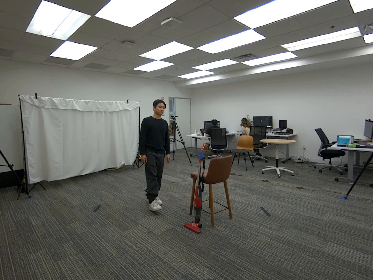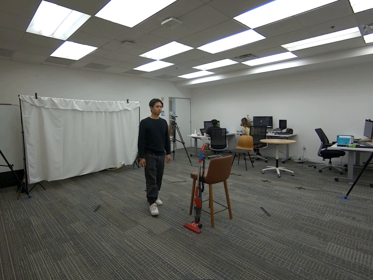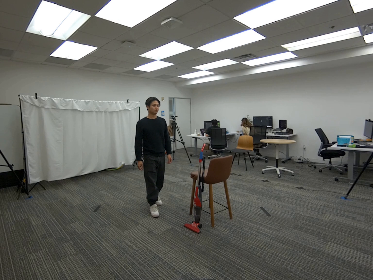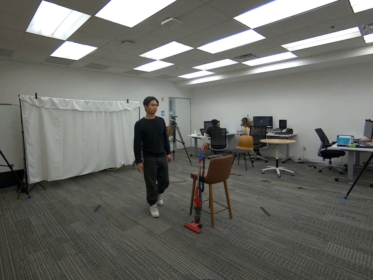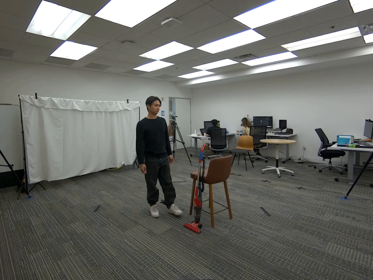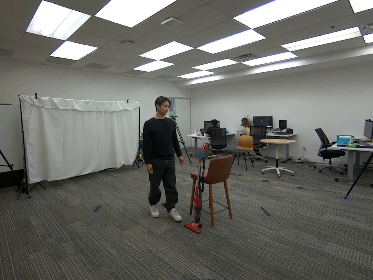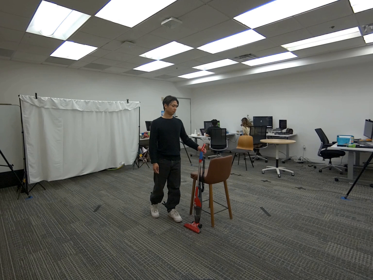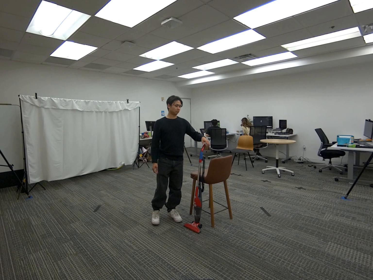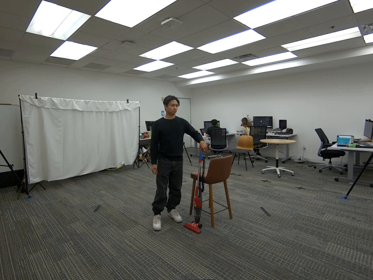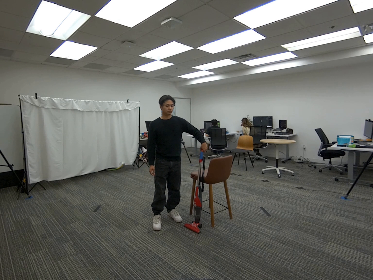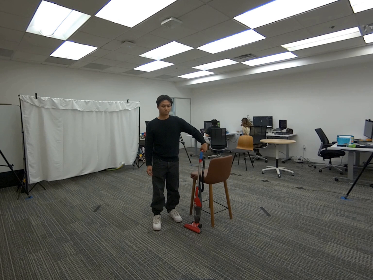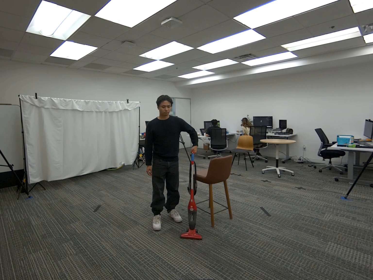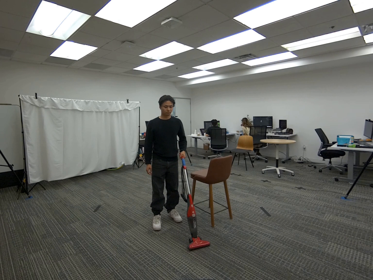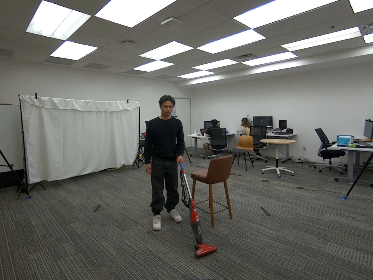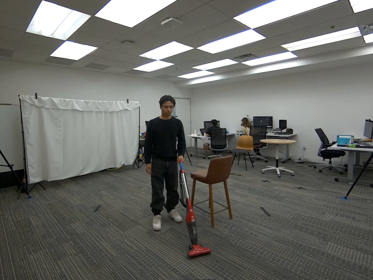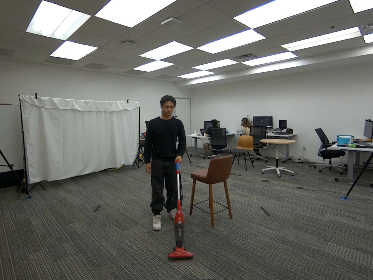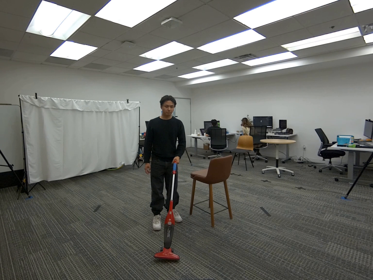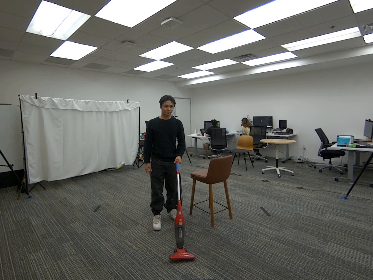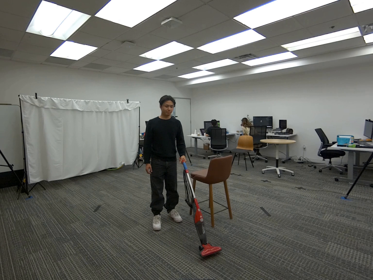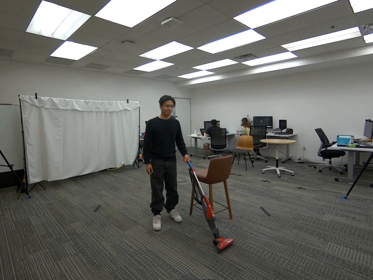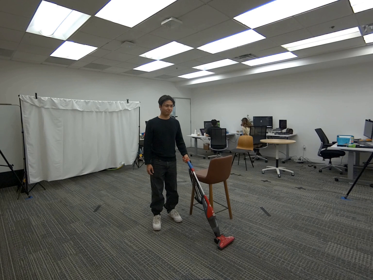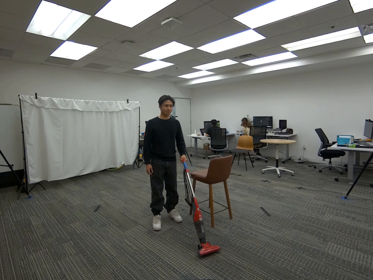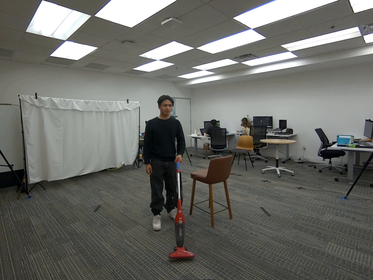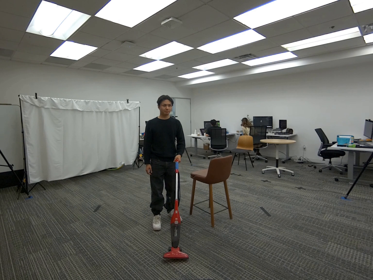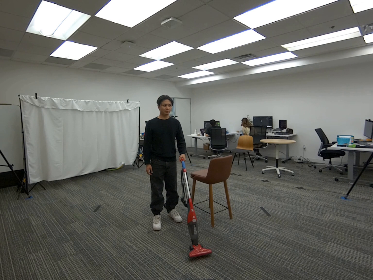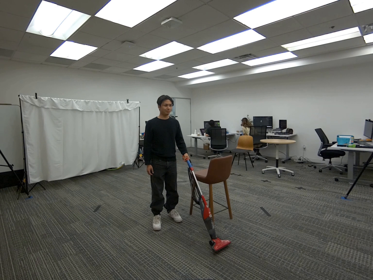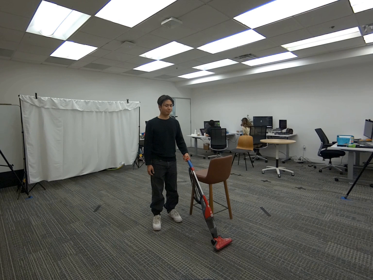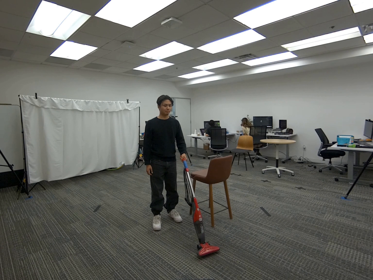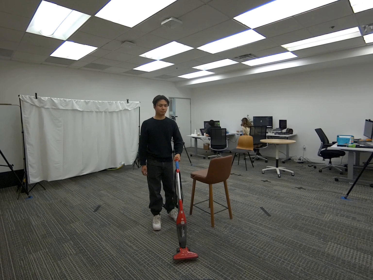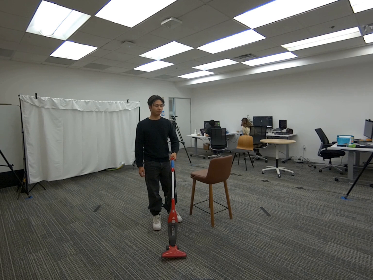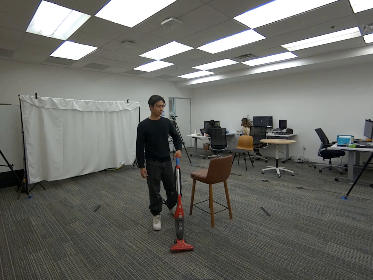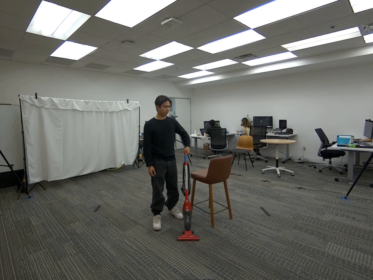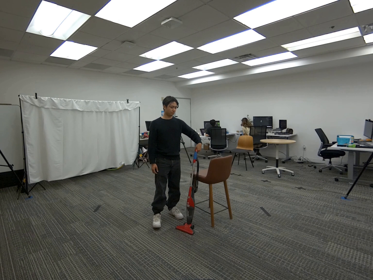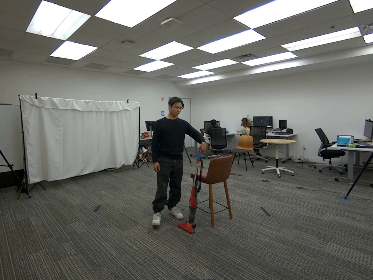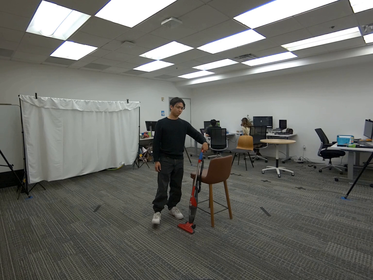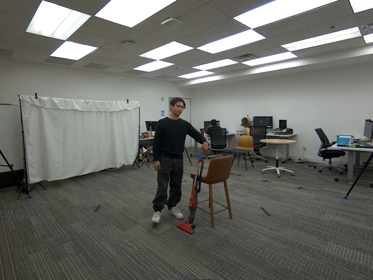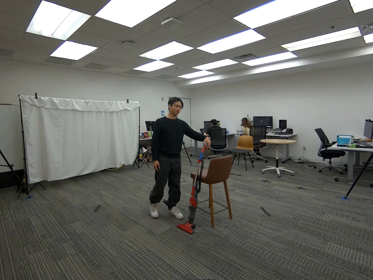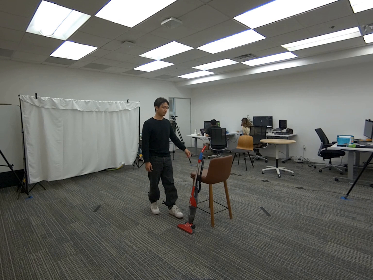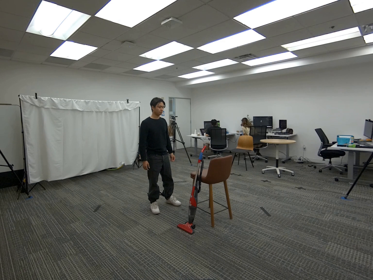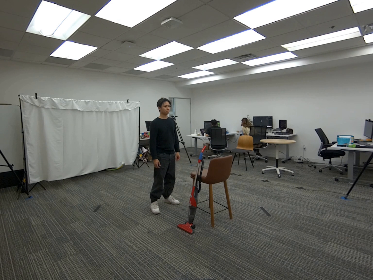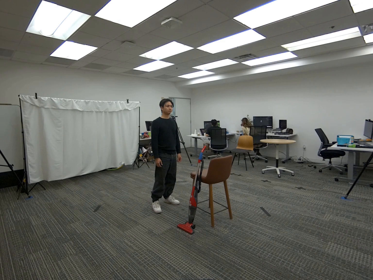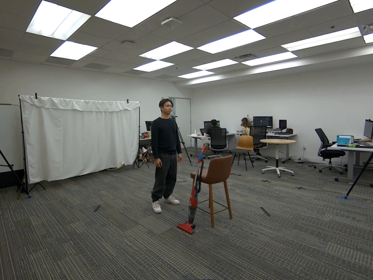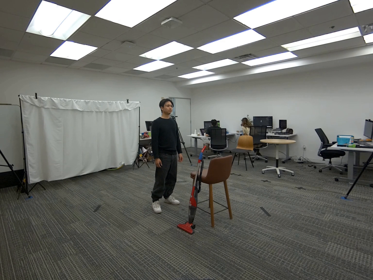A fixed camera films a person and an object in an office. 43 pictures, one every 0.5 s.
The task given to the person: Walk over to the vacuum leaning on the tall bar stool and pick up the vacuum using your left hand and hold the vacuum infront of you and perform side to side vacuum motions. Place it back leaning on the stool when complete.
